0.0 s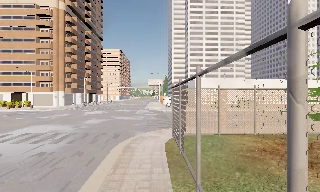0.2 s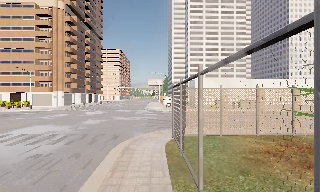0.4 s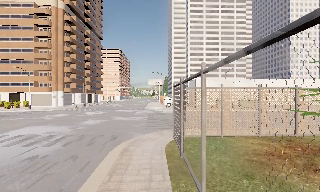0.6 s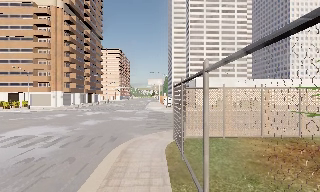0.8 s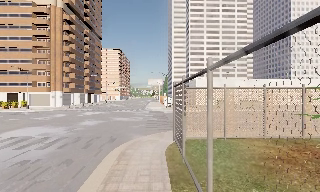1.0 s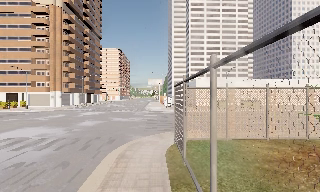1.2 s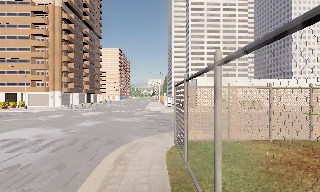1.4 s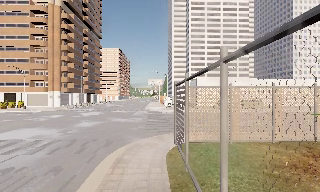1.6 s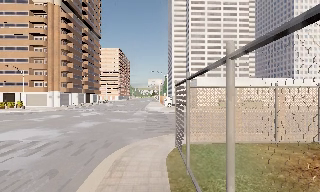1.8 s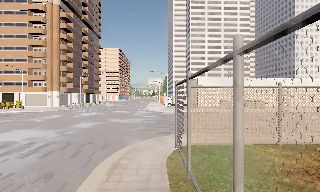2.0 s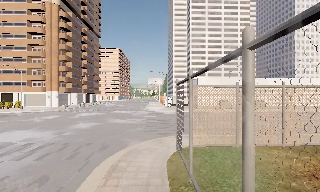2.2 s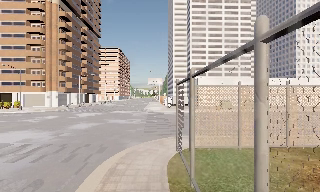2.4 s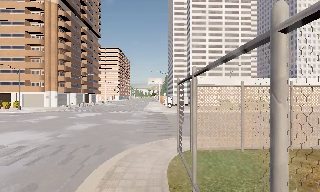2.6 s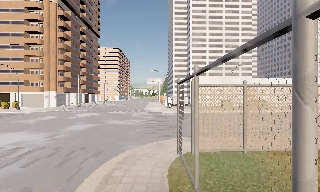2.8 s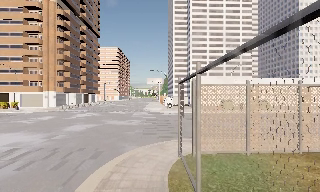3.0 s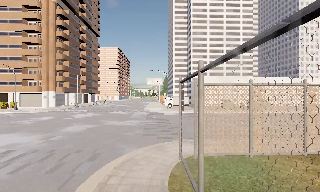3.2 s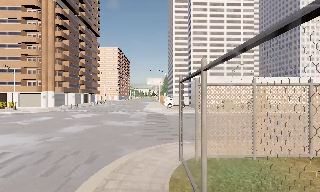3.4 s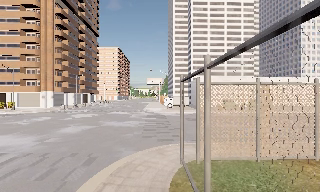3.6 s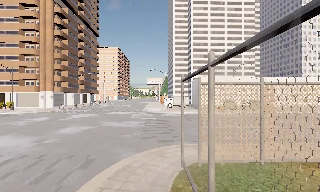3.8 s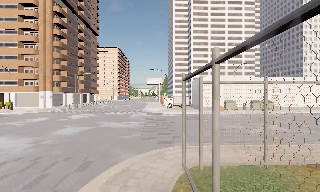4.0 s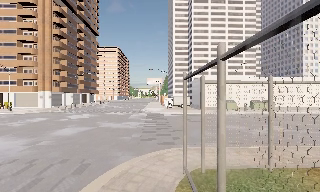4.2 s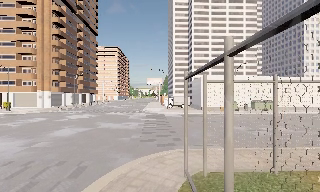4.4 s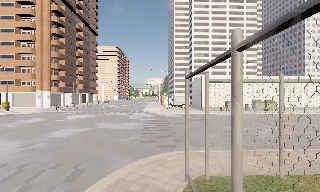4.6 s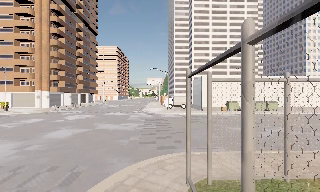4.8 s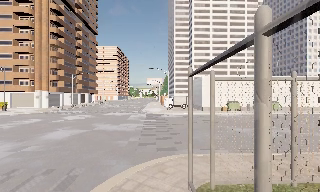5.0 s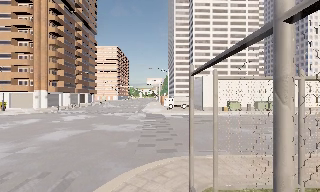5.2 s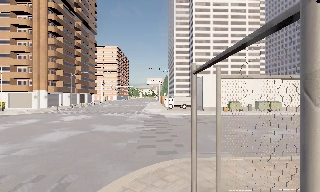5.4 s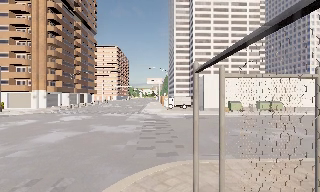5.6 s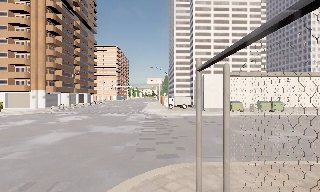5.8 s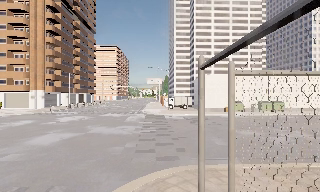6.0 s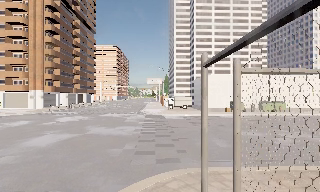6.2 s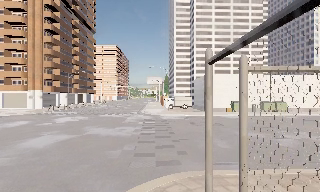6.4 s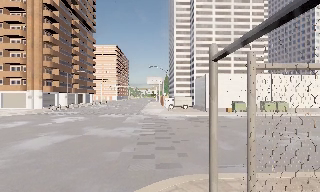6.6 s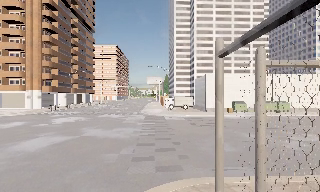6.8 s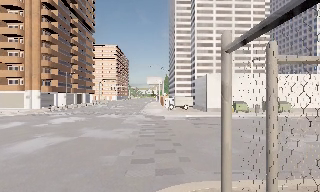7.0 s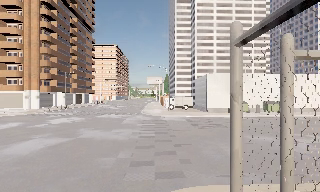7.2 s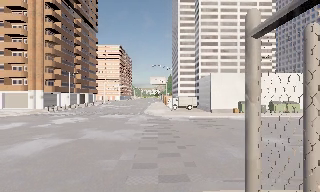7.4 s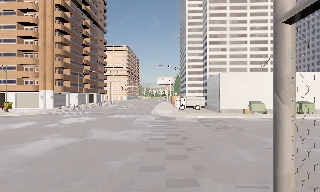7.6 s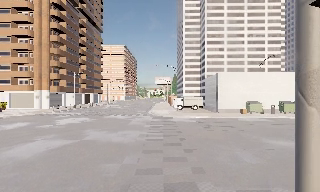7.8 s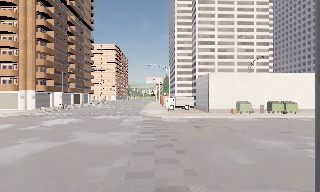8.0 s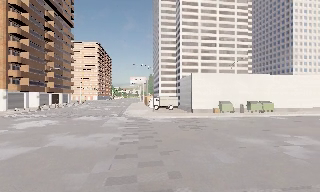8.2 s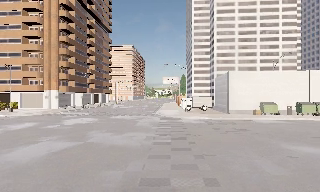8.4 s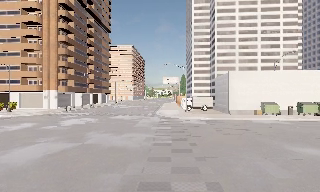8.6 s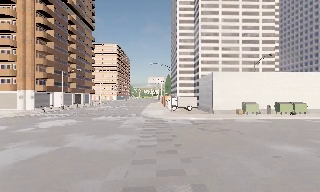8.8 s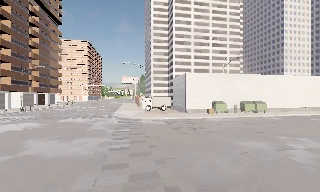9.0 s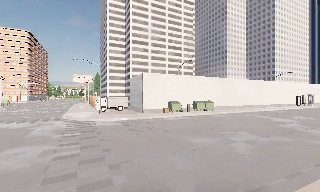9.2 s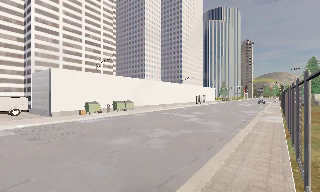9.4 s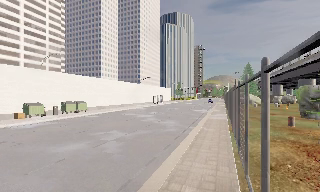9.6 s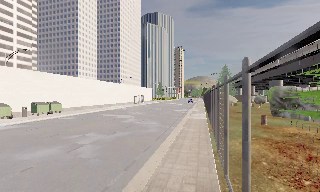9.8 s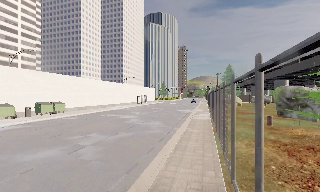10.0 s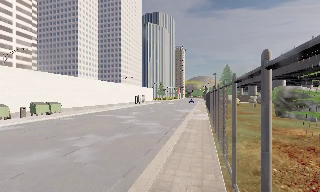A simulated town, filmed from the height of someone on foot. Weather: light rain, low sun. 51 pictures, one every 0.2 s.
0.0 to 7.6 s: The camera travels forward, about 9 m, so what stands in front looms larger.
7.6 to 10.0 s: The camera pans to its right, which is clockwise from overhead, by about 75 degrees. It travels forward, about 3 m.
The film runs forward here.
